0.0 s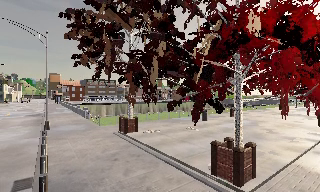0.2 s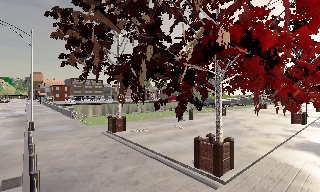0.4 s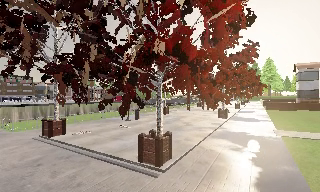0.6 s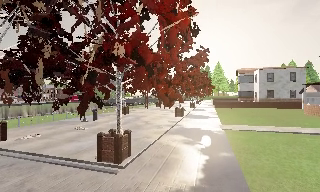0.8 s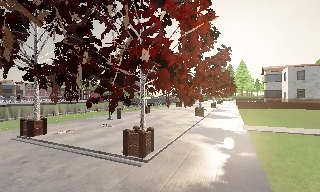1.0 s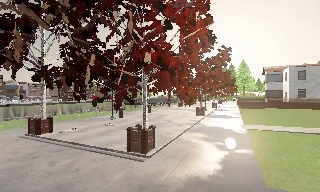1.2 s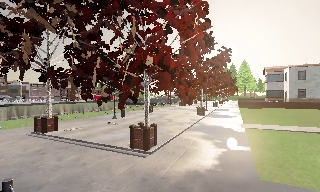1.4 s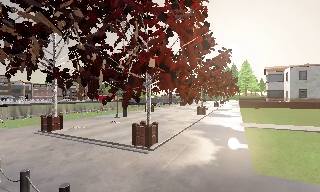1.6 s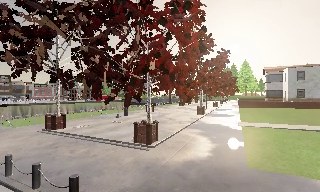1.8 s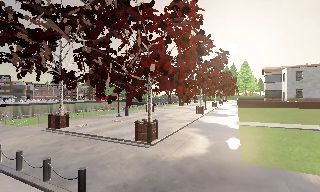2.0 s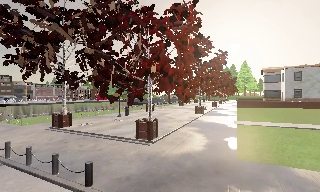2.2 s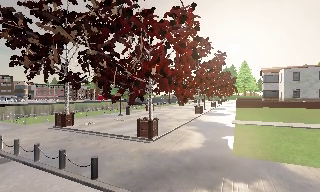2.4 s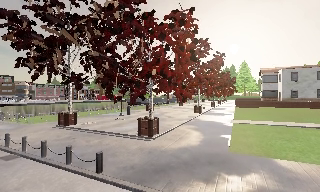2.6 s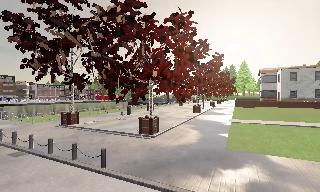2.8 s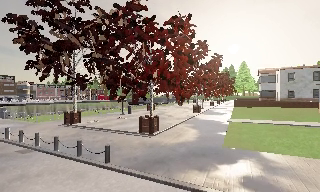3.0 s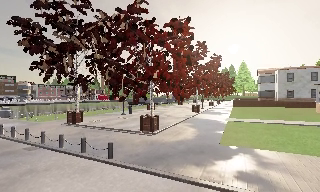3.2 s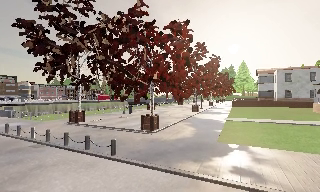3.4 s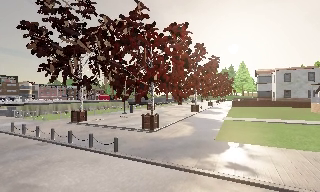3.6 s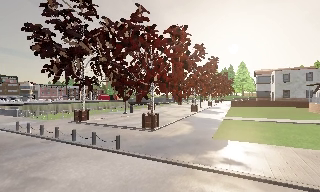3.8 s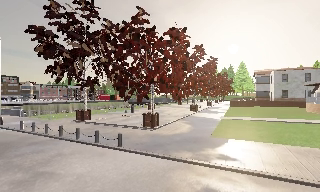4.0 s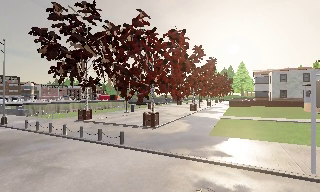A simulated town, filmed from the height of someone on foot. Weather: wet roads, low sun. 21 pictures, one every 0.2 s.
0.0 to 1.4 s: The camera swings to its right by about 30 degrees, and the scene slides to the left. It travels backward, about 2.5 m, so what stands in front gets smaller.
1.4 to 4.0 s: The camera travels backward, about 5 m, so what stands in front gets smaller.
The film runs backward here.
